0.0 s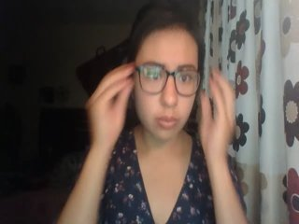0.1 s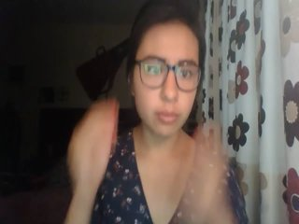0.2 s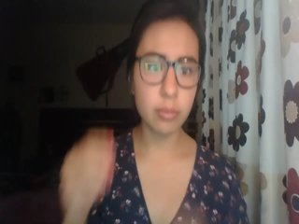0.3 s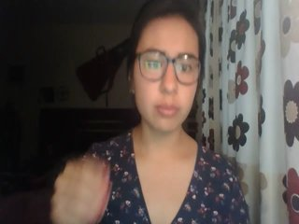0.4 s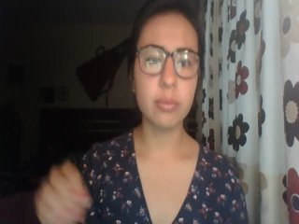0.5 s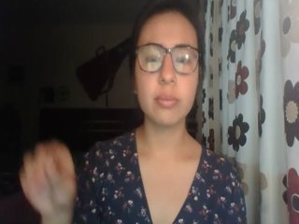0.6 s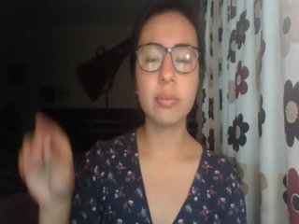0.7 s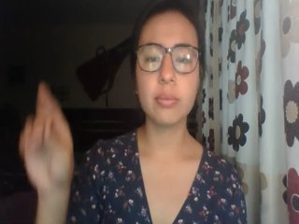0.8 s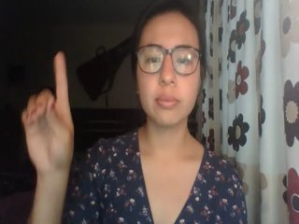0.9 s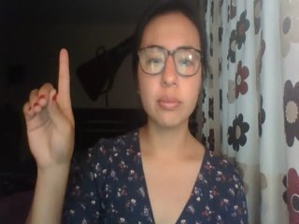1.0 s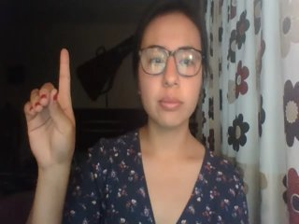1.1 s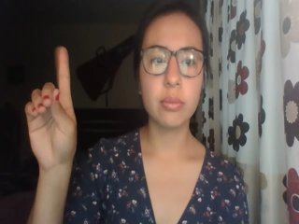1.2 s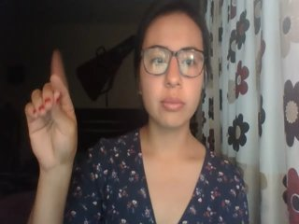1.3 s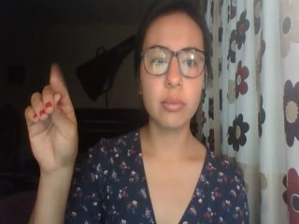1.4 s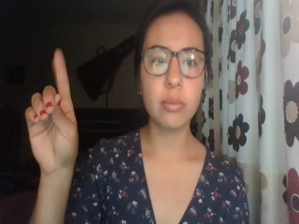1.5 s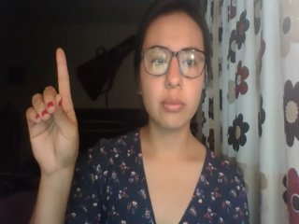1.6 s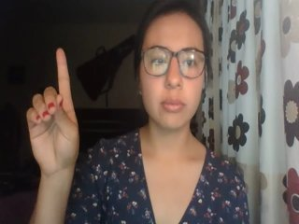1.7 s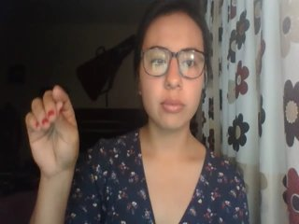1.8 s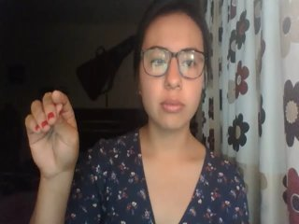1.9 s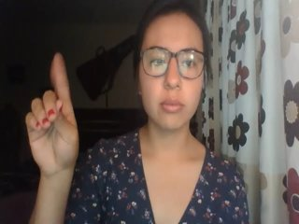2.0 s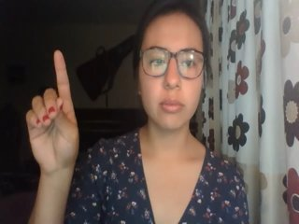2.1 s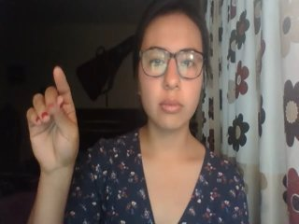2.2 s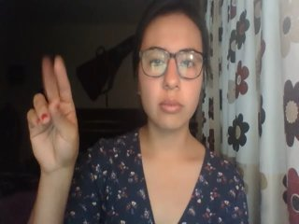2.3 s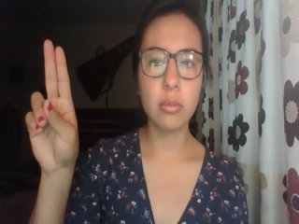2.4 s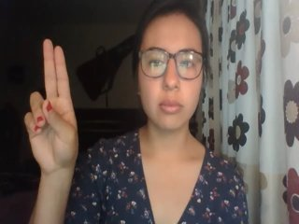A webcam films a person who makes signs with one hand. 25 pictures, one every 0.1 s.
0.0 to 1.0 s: Non-gesture.
1.1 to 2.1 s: Double click with one finger.
